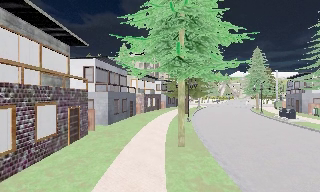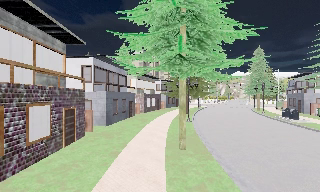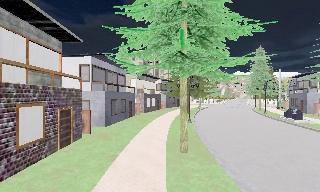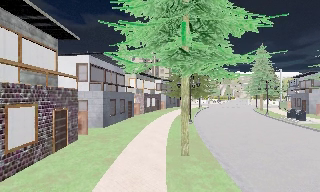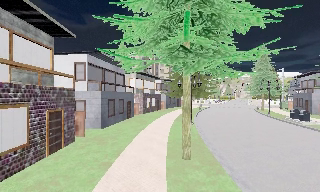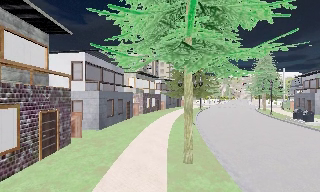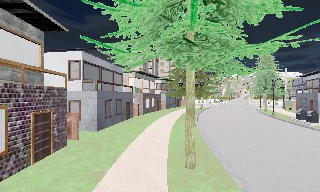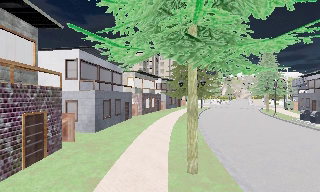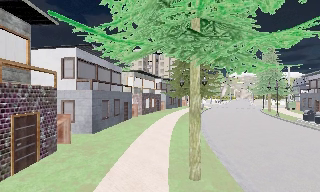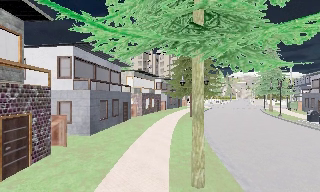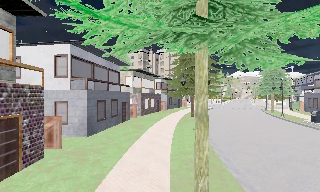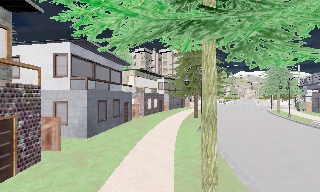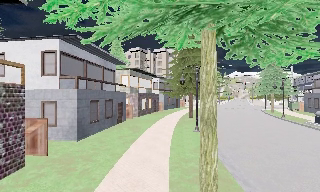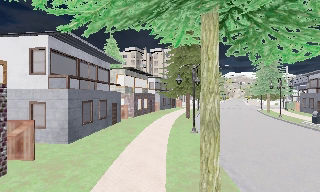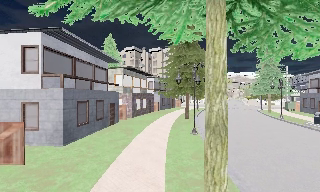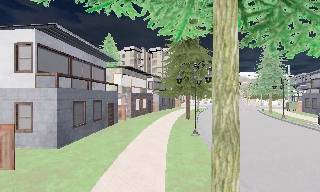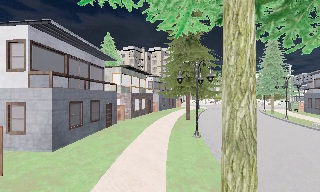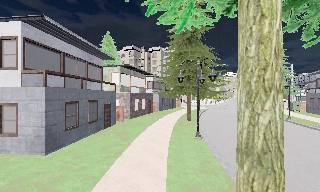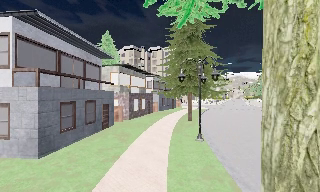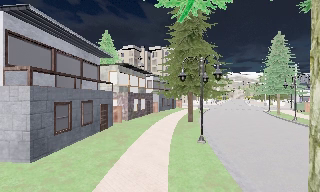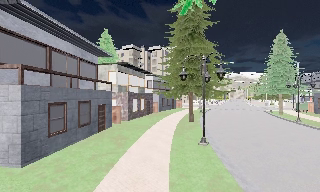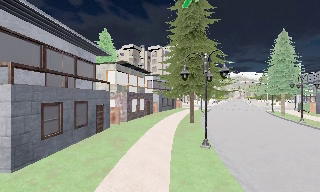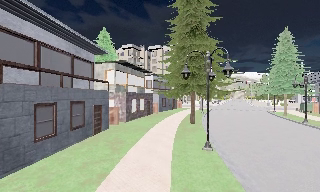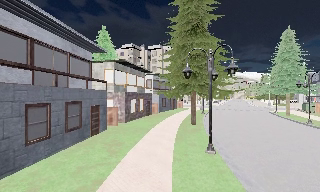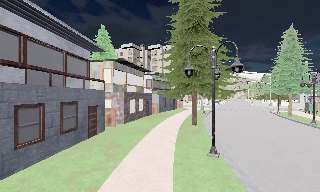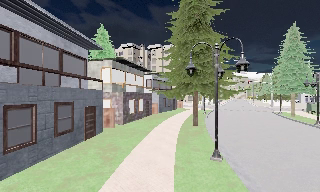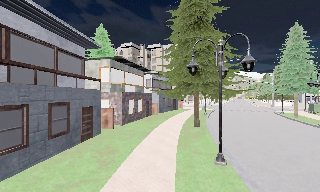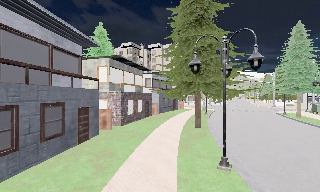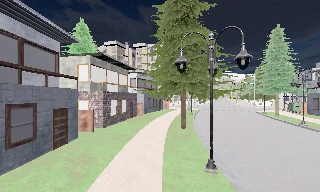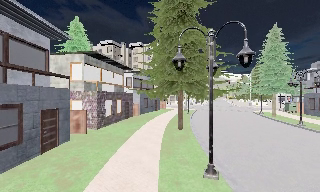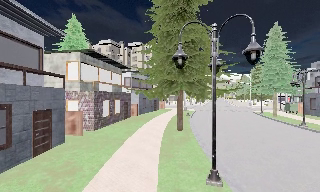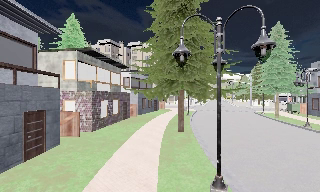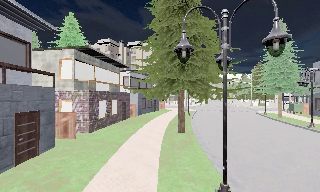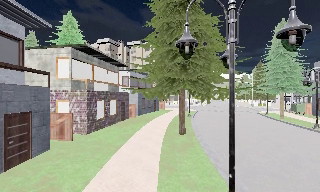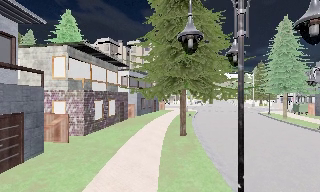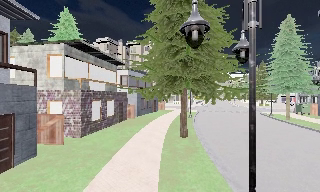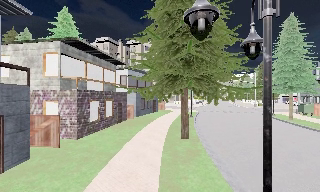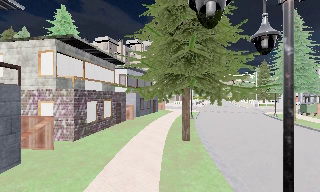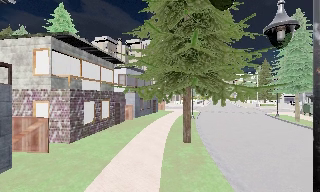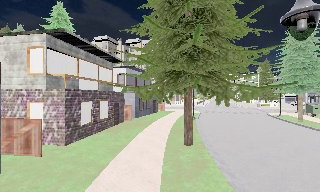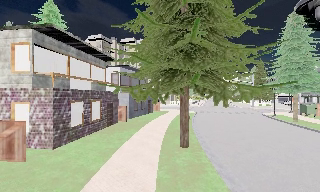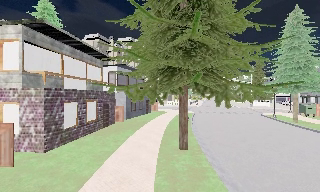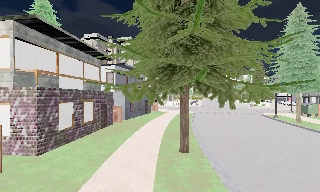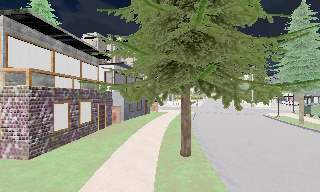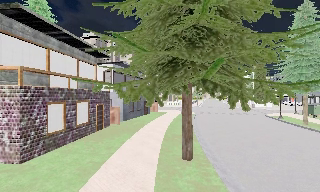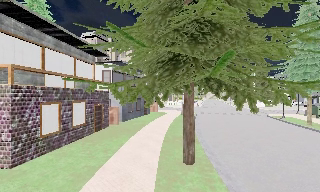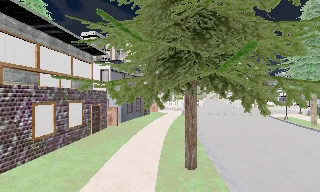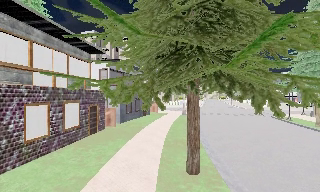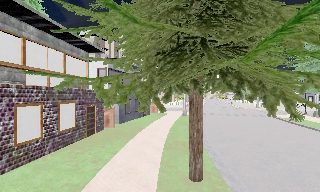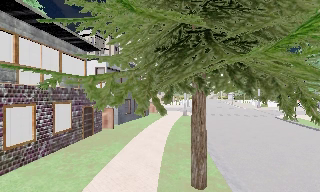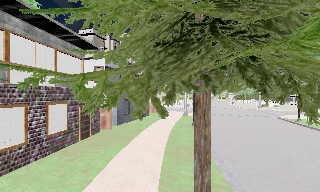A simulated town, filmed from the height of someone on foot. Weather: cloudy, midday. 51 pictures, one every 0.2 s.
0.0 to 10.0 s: The camera swings to its right by about 10 degrees, and the scene slides to the left. It travels forward, about 20 m, so what stands in front looms larger.
The film runs forward here.
